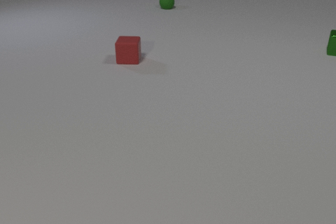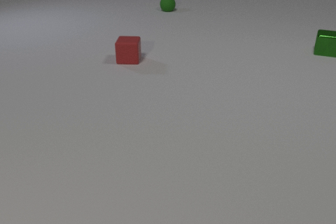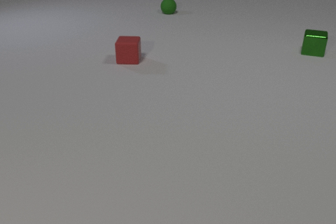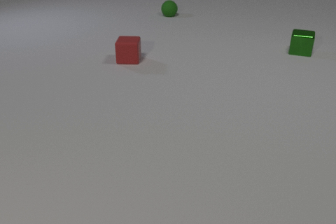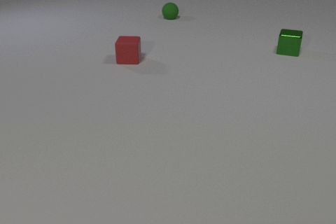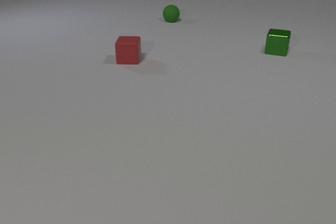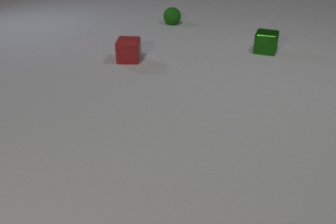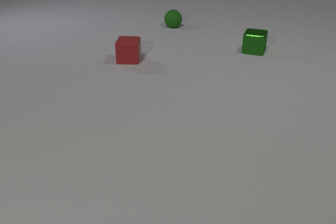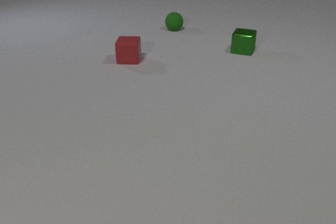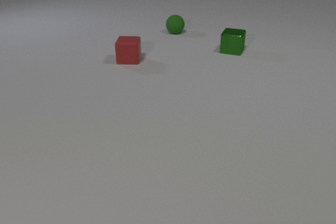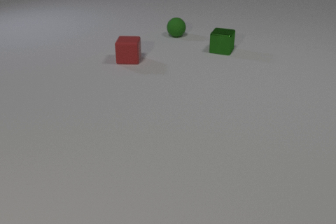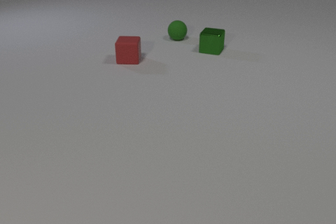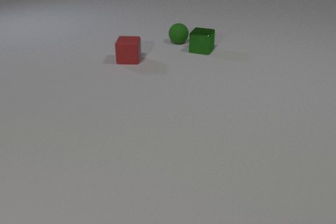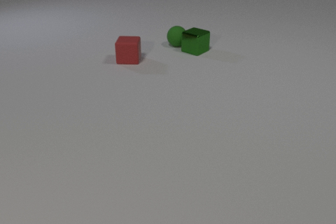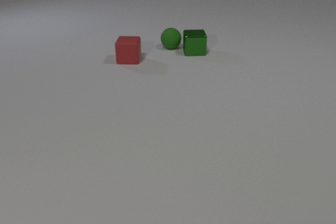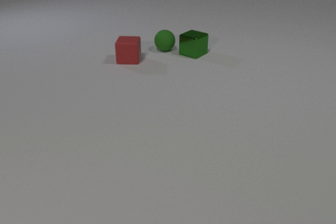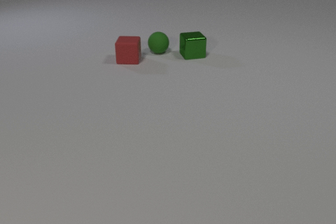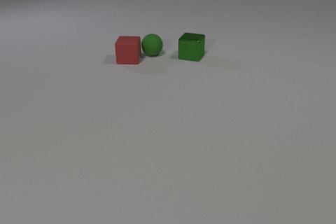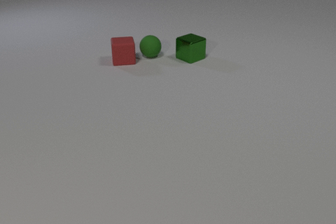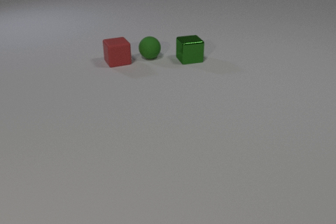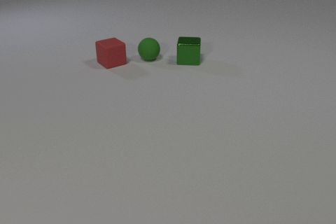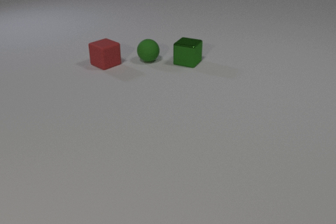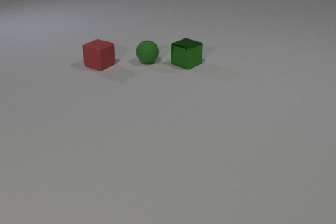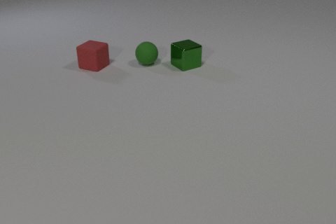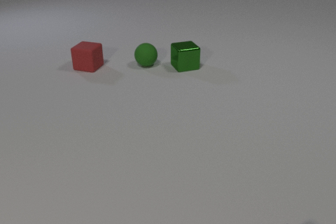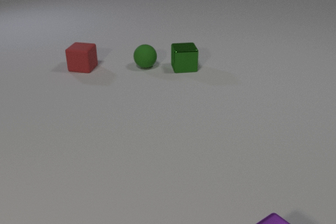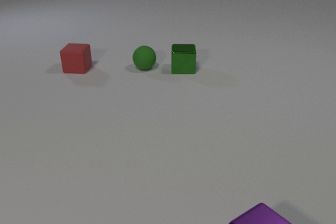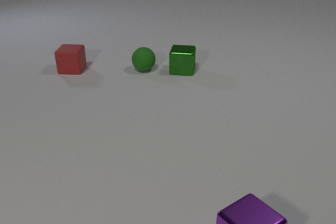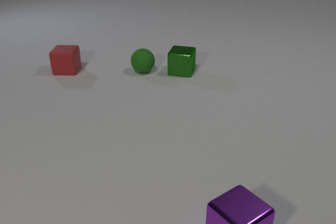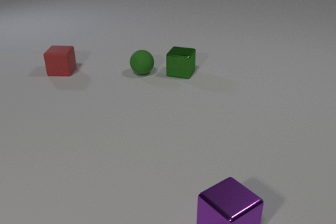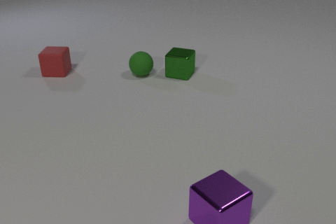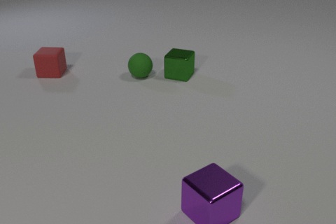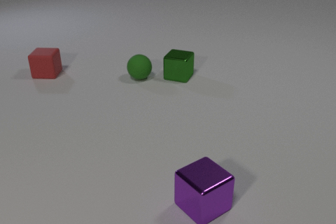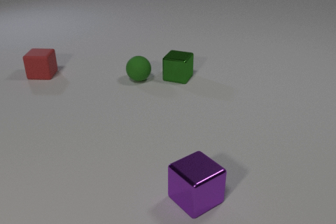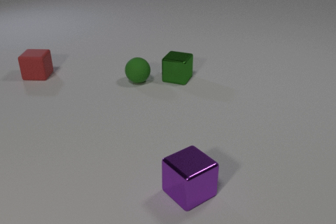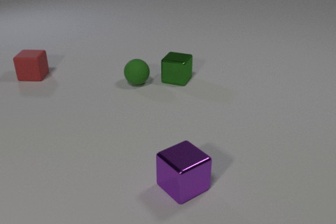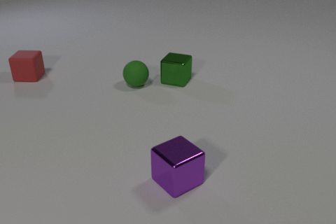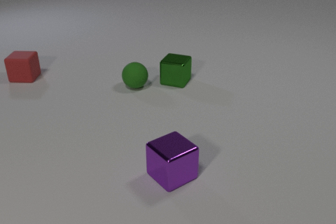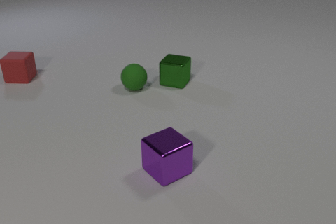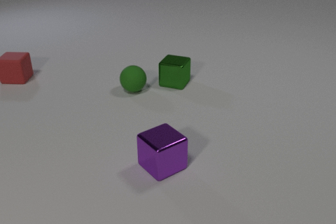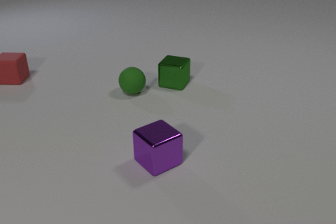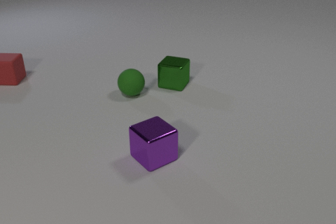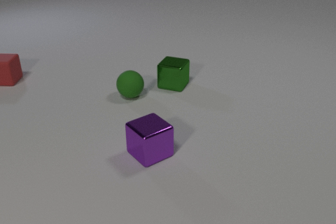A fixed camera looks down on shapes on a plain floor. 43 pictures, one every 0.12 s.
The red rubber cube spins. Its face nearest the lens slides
to the right.
The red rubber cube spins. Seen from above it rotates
counterclockwise.
0.00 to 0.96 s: The green metal cube slides to the left. The green rubber sphere rolls toward the camera.
0.96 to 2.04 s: The green metal cube slides to the left and toward the camera. The green rubber sphere rolls toward the camera. The green metal cube and the green rubber sphere collide.
2.04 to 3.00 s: The green metal cube slides toward the camera. The green rubber sphere rolls toward the camera. The red rubber cube slides to the left, spins so that its near face slides to the right, counterclockwise seen from above. The purple metal cube comes in at the bottom edge, slides to the left and away from the camera. The green rubber sphere and the red rubber cube collide.
3.00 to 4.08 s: The green metal cube slides toward the camera. The green rubber sphere rolls toward the camera. The red rubber cube slides to the left. The purple metal cube slides away from the camera and to the left.
4.08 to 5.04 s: The green metal cube slides toward the camera. The green rubber sphere rolls toward the camera. The red rubber cube slides to the left. The purple metal cube slides away from the camera and to the left.
How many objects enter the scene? 1.
How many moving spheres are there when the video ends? 1.
What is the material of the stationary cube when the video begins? rubber.
